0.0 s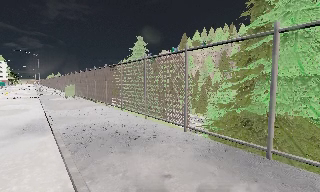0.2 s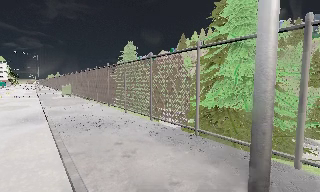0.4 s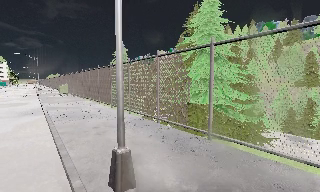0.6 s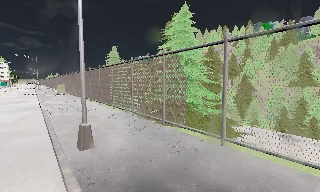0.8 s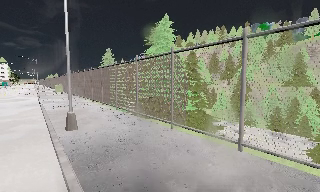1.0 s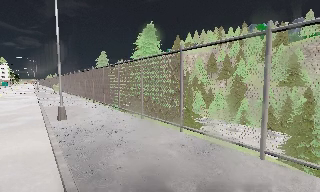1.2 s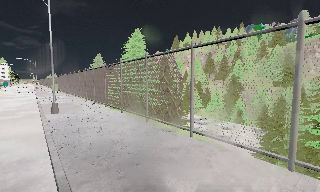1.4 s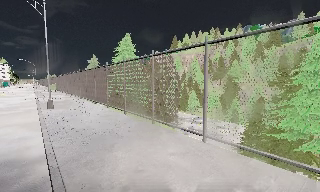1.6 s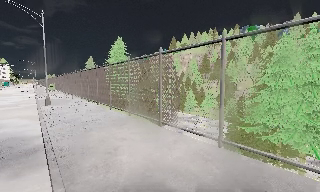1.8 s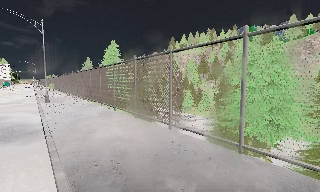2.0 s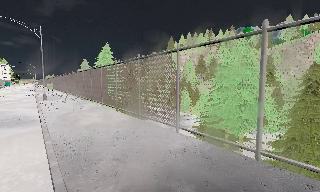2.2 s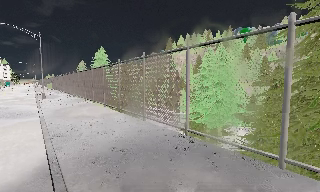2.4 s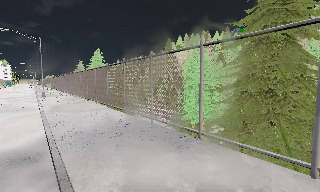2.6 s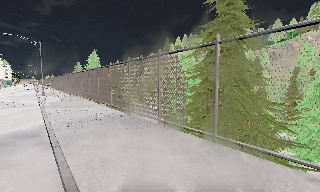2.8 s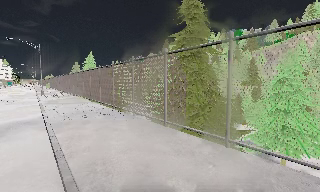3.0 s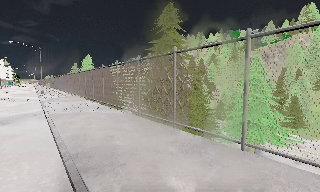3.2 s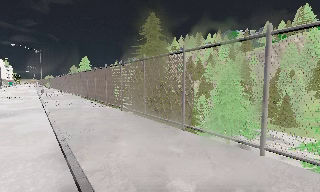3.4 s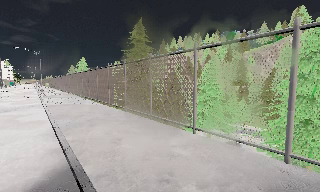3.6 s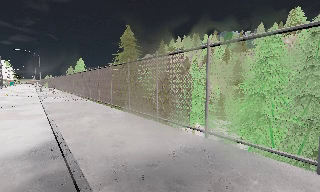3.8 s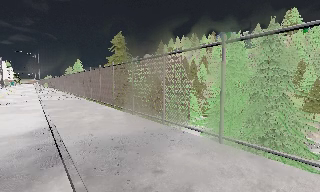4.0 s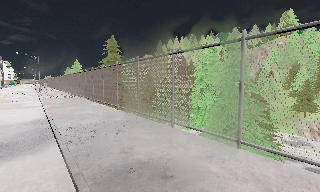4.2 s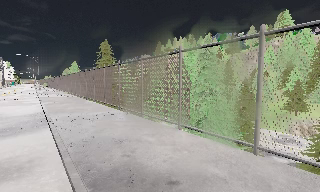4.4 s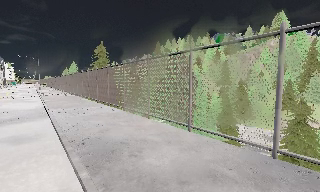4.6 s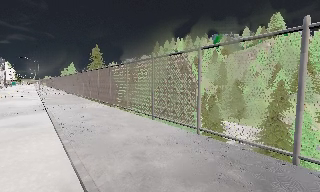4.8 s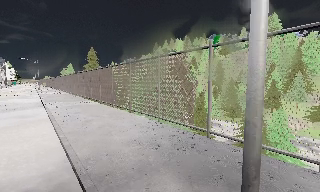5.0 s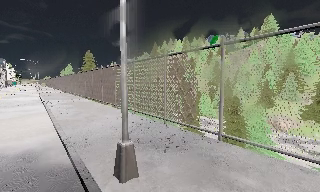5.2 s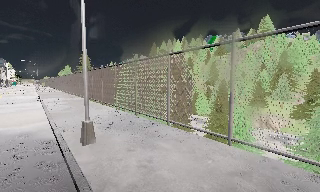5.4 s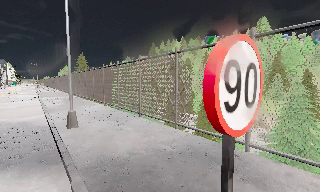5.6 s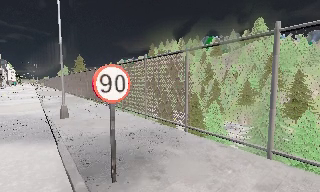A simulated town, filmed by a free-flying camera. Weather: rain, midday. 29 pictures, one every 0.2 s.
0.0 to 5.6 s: The camera travels backward and to its right, about 65 m, so what stands in front gets smaller.
The film runs backward here.
